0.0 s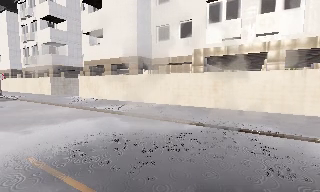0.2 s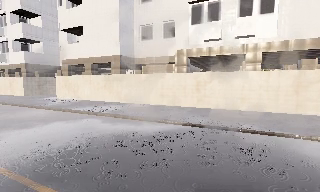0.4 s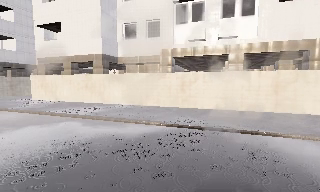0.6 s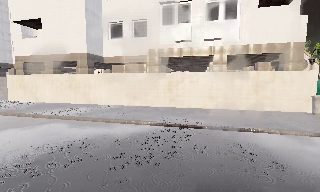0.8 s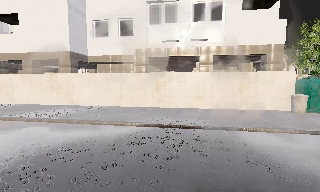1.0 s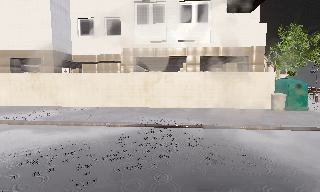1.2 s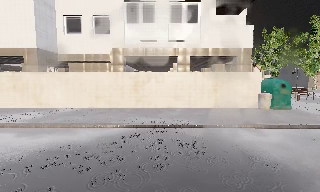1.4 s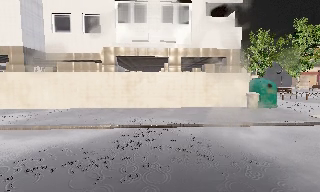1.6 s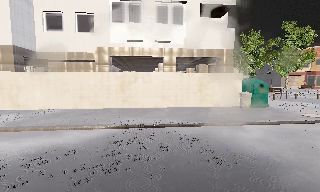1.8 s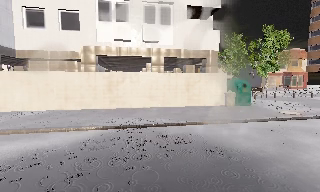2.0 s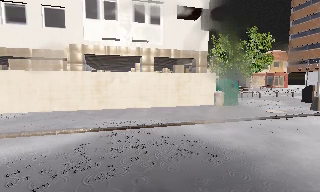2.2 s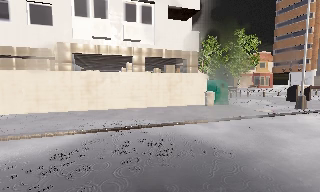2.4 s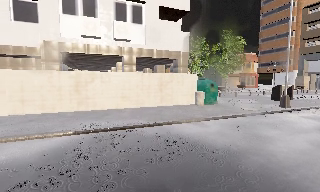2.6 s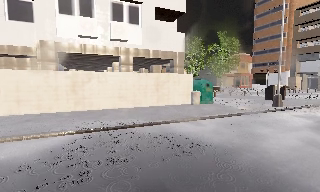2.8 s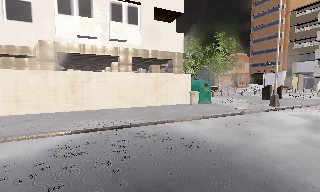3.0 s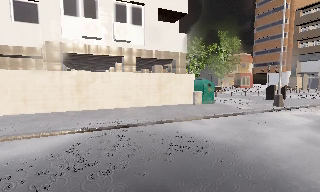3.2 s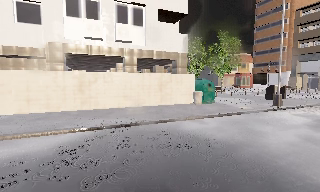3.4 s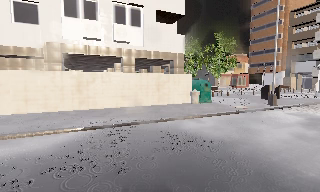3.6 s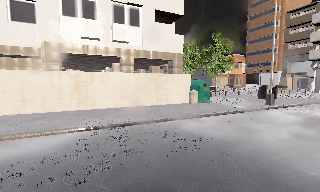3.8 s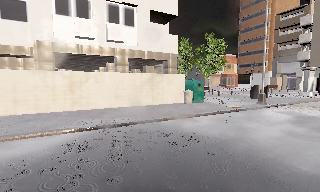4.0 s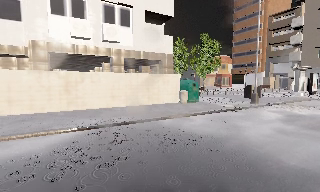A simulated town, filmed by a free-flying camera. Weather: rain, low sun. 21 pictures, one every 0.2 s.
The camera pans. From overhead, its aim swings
clockwise.
The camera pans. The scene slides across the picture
to the left.
0.0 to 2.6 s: The scene slides to the left, as the camera pans about 55 degrees to its right. It travels to its left, about 1 m.
2.6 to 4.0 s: The camera travels backward, about 0.5 m, so what stands in front gets smaller.
The film runs backward here.
